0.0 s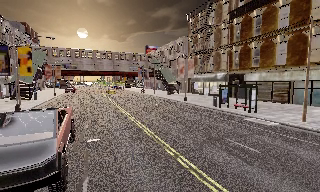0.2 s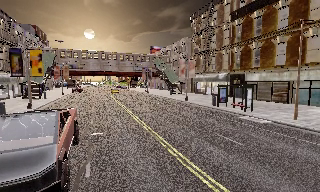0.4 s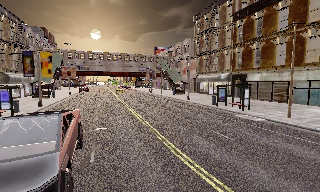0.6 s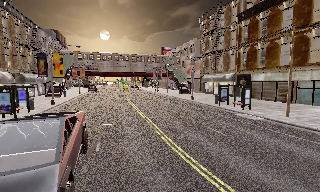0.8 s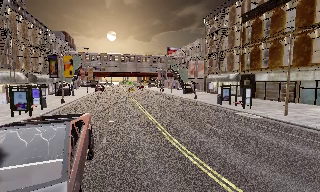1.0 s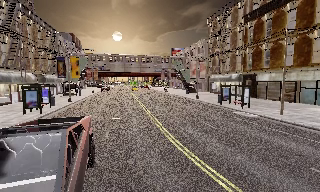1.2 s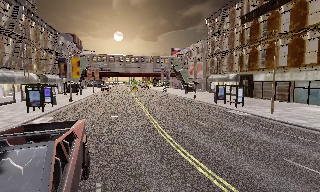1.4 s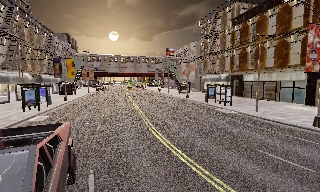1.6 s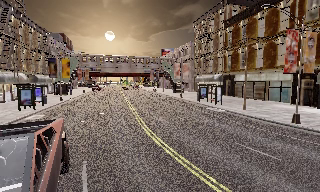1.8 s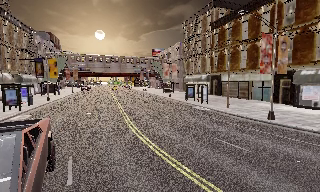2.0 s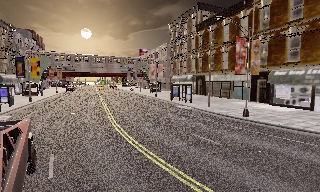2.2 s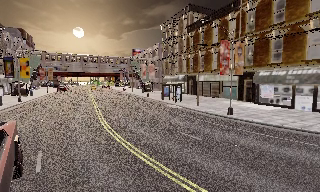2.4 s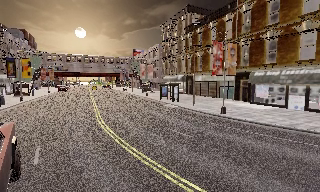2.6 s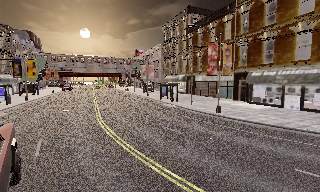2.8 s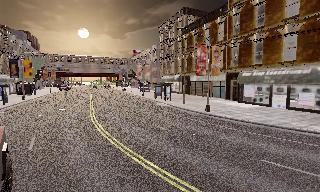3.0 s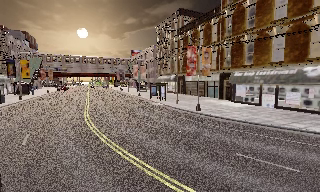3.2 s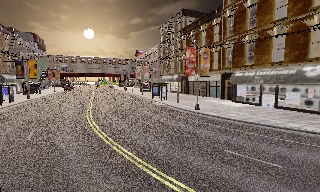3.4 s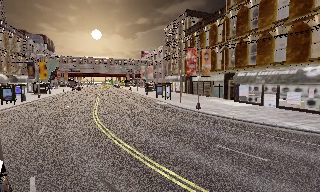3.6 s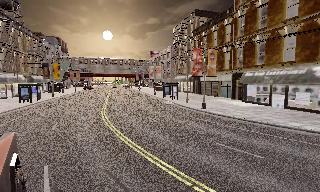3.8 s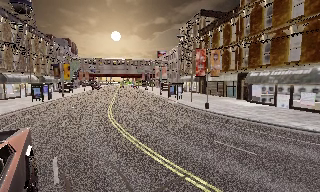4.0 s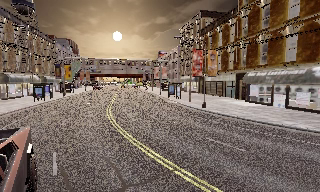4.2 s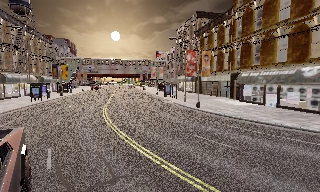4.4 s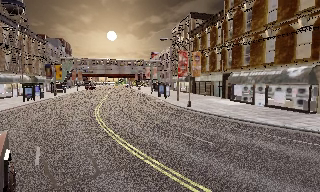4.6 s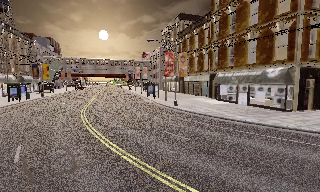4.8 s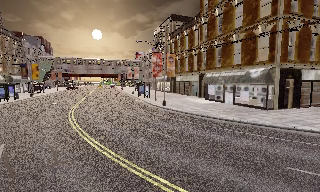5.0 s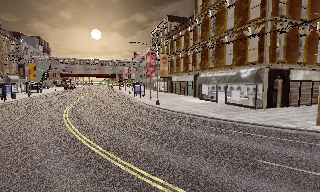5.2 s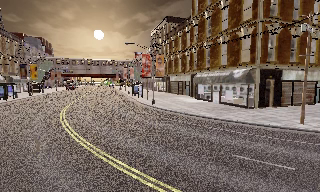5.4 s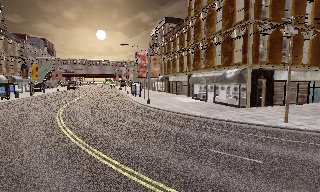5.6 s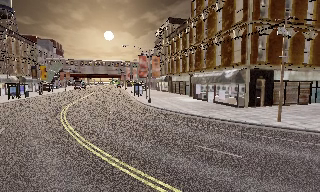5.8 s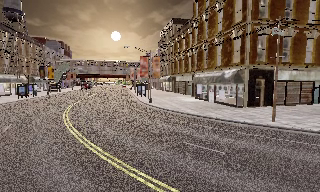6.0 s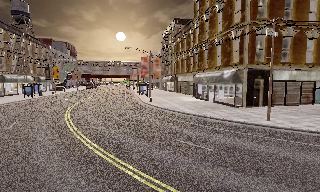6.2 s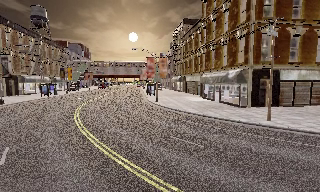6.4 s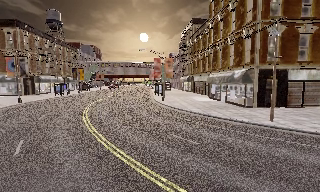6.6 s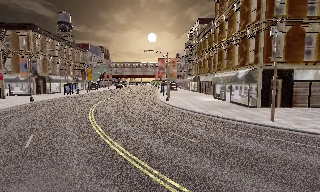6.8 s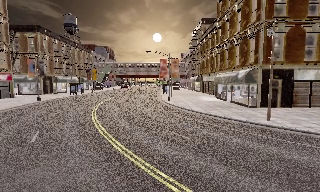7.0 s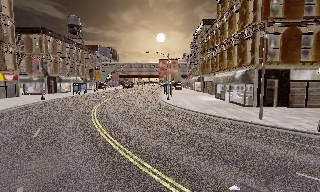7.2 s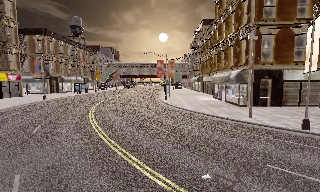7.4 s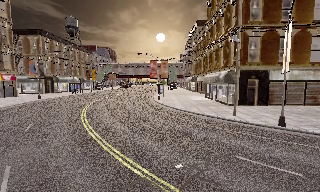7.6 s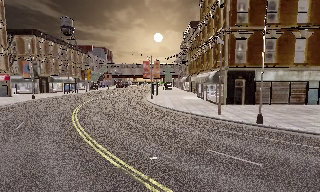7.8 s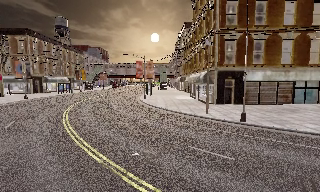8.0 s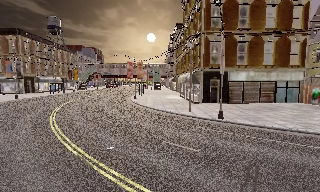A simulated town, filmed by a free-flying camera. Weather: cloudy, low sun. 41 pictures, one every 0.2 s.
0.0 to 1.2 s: The camera pans to its left, which is counterclockwise from overhead, by about 10 degrees. It travels backward and to its right, about 6 m, so what stands in front gets smaller.
1.2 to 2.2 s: The scene slides to the left, as the camera pans about 10 degrees to its right. It travels backward and to its right, about 4 m, so what stands in front gets smaller.
2.2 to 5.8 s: The camera pans to its left, which is counterclockwise from overhead, by about 10 degrees. It travels to its right and backward, about 14 m, so close, fixed things drift to the left.
5.8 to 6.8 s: The camera pans to its left, which is counterclockwise from overhead, by about 15 degrees. It travels to its right and backward, about 4 m.
6.8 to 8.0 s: The camera travels to its right and backward, about 6 m, so close, fixed things drift to the left.
The film runs forward here.
